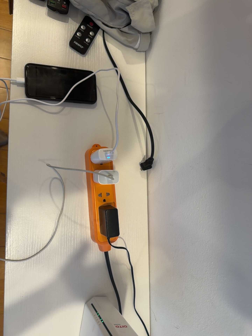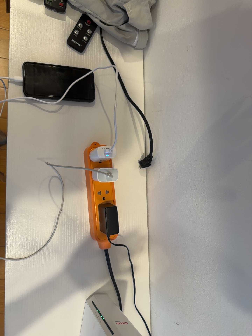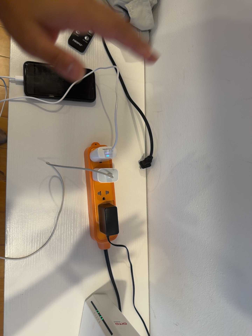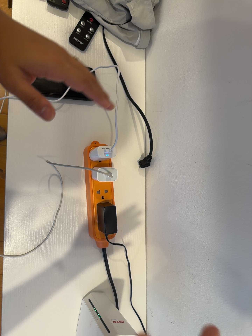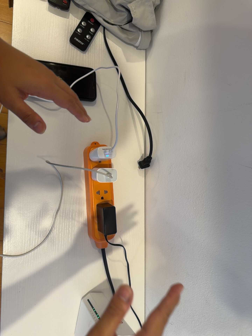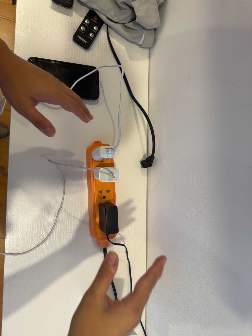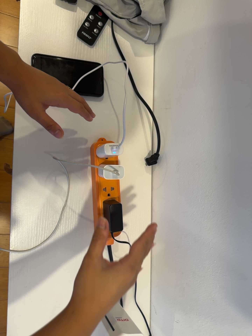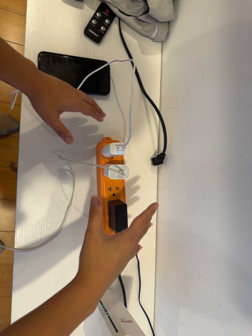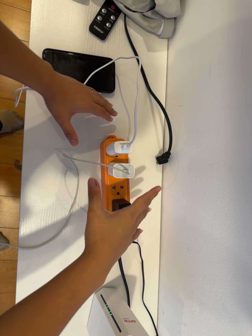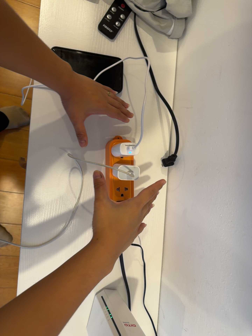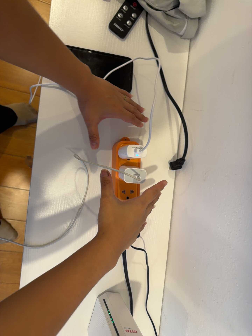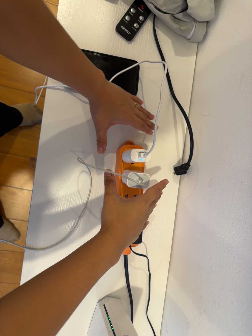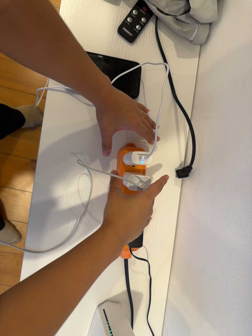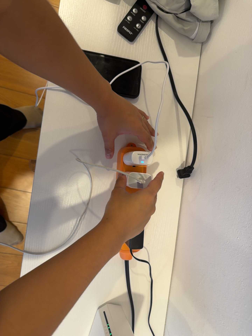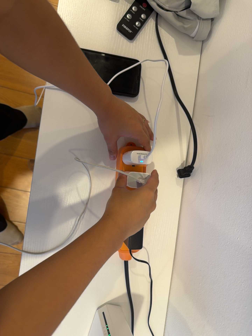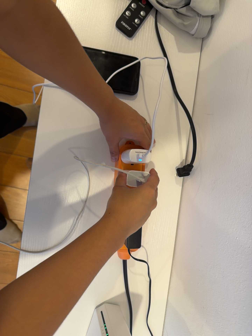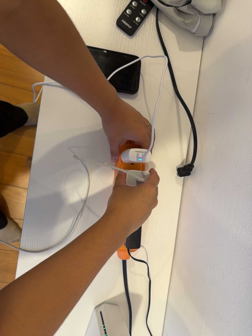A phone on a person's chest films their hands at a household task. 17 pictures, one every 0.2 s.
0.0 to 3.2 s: The camera travels forward, about 6 cm, so what stands in front looms larger. It rolls about its line of sight by about 10 degrees, and the scene rotates clockwise.
The film runs forward here.
